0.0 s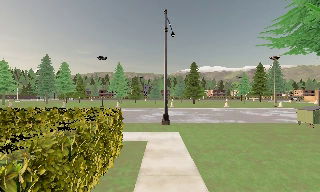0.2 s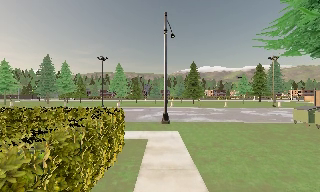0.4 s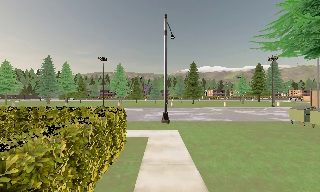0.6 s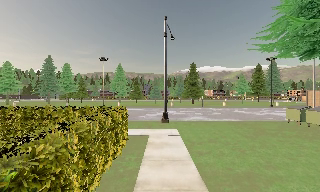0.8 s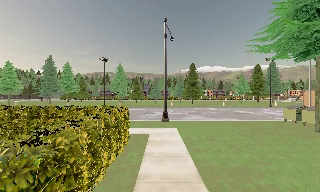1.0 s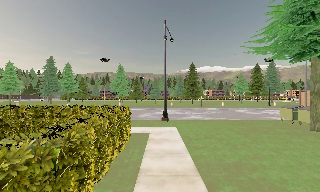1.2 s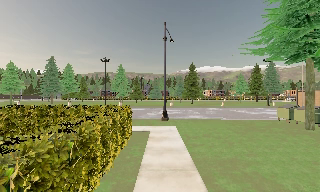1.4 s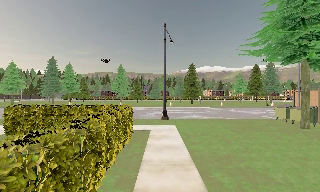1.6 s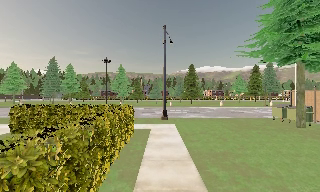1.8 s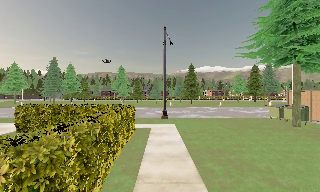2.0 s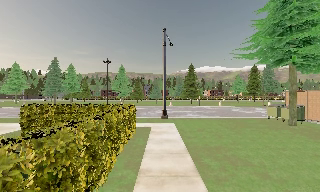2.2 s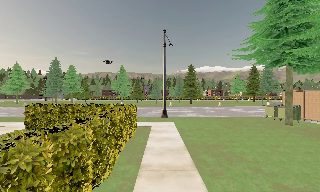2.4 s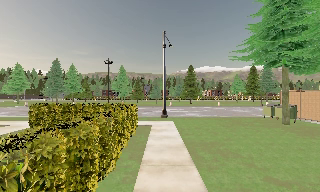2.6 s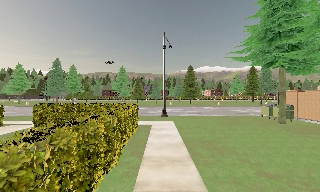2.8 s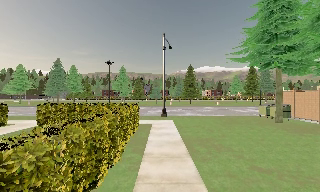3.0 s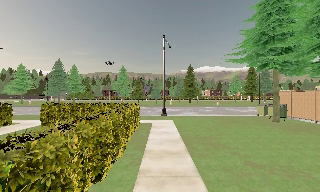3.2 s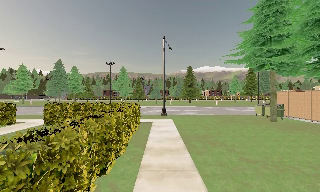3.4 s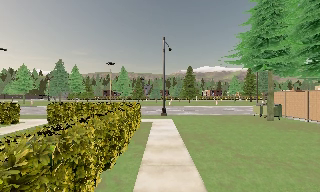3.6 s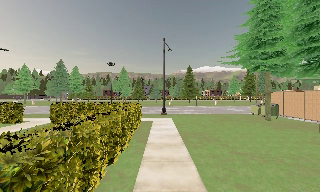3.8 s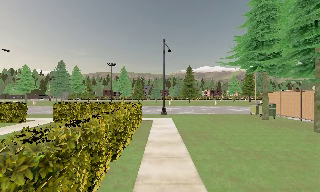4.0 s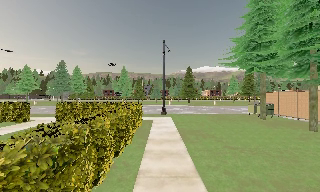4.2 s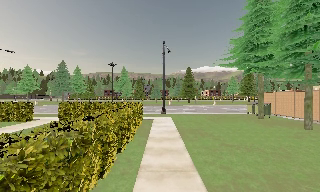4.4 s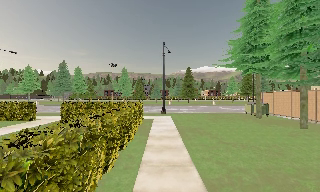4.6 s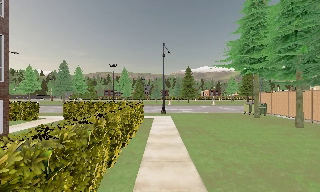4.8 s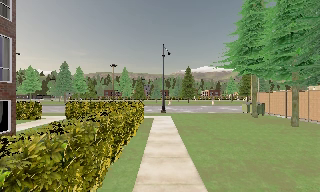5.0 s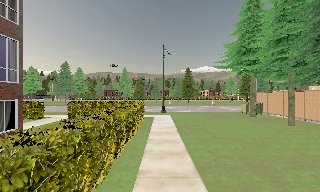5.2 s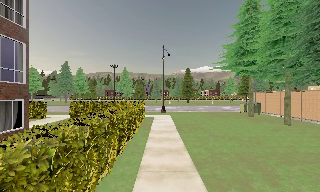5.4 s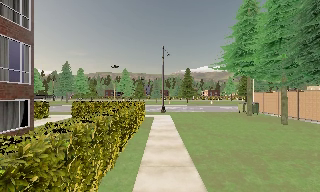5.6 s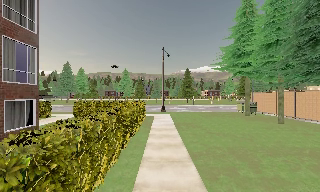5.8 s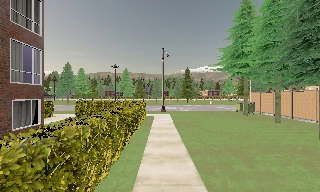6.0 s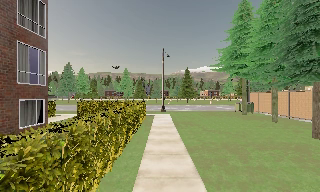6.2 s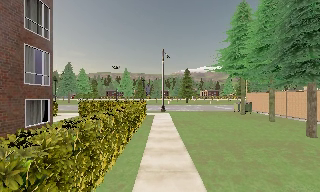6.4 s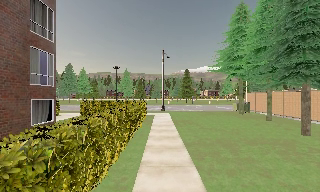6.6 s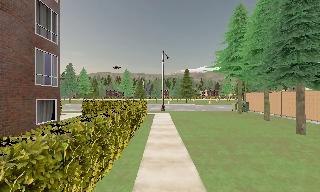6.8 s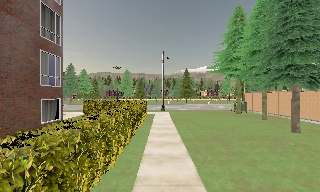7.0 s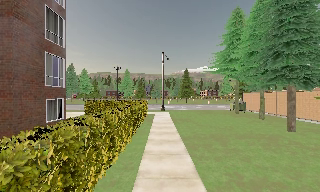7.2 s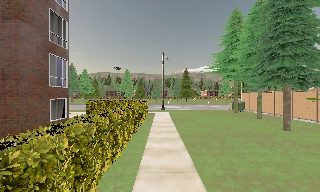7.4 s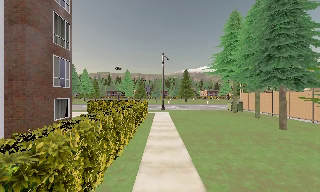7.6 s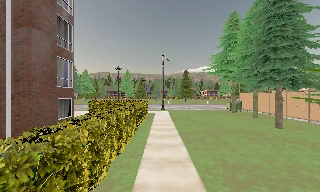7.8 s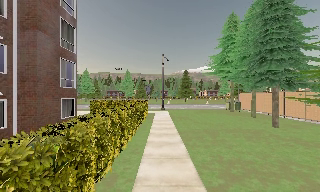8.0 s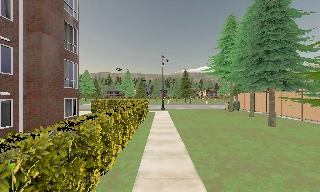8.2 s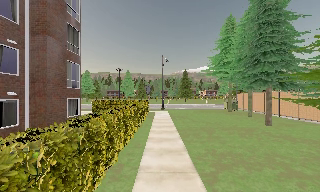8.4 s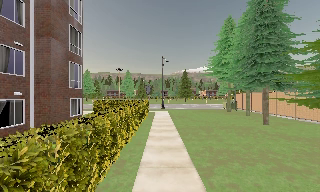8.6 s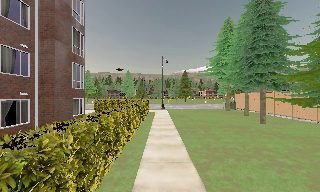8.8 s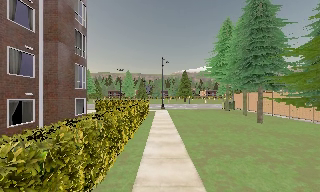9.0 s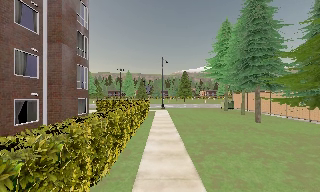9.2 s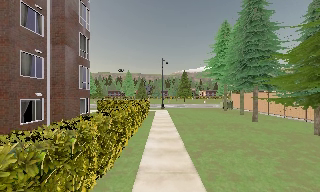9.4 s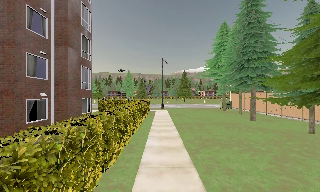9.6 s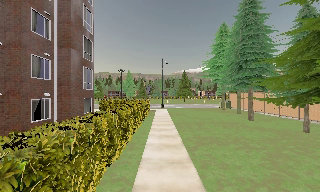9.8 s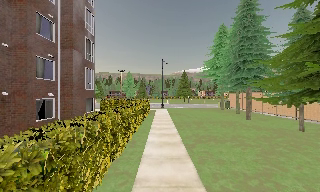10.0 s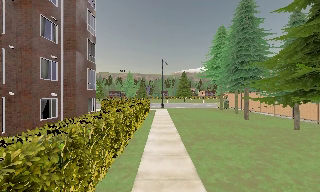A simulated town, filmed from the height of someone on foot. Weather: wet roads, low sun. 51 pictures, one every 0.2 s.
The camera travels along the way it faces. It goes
backward.
0.0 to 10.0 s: The camera travels backward, about 20 m, so what stands in front gets smaller.
The film runs backward here.
